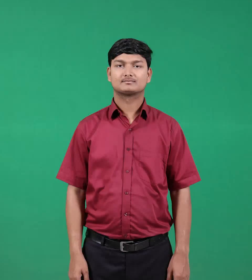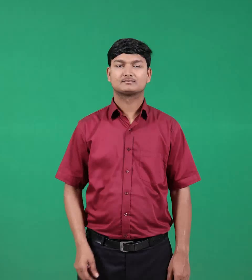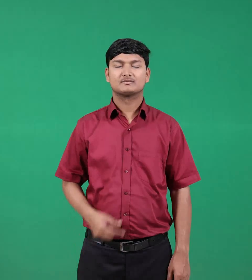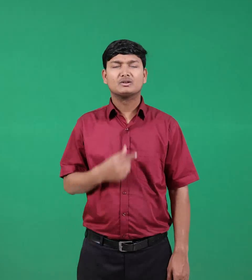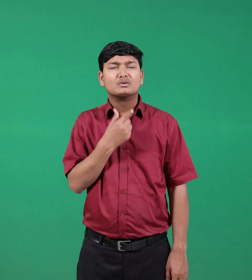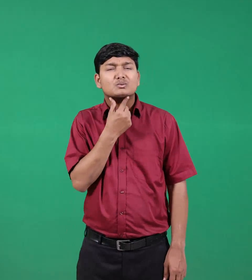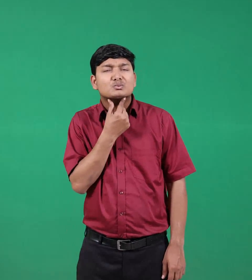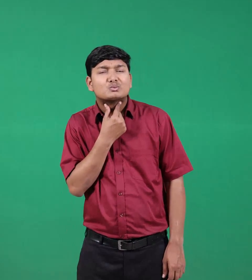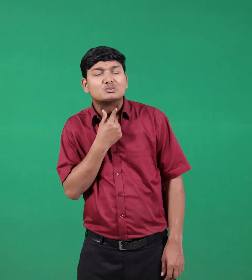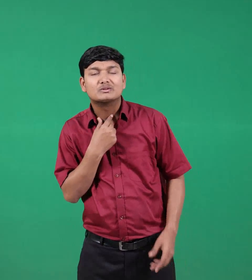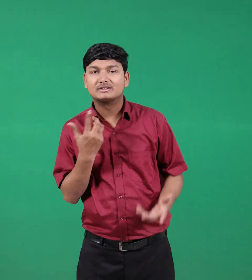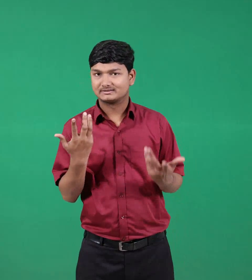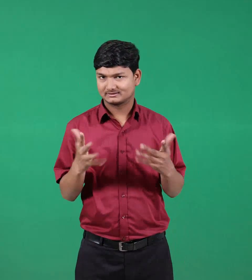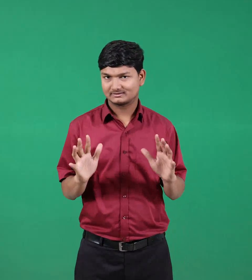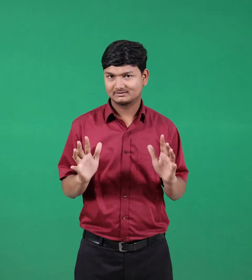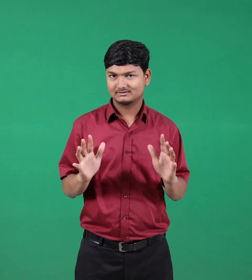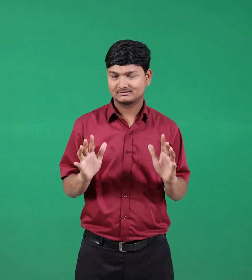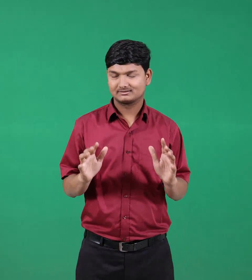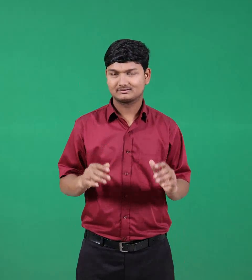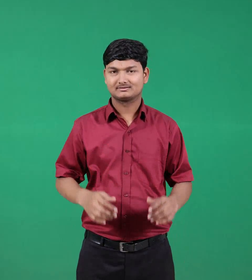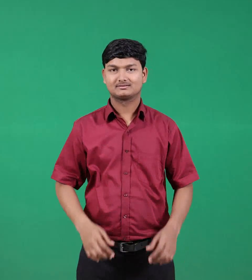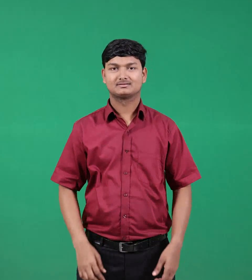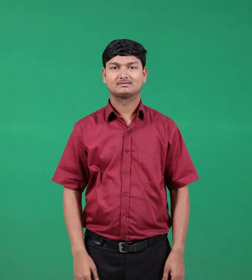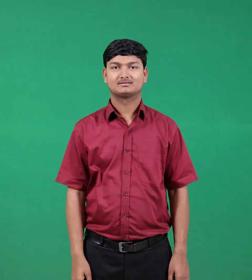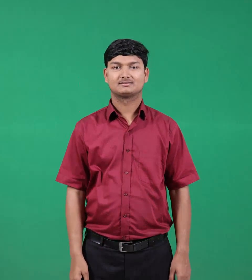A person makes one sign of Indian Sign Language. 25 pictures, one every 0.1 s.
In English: wished
